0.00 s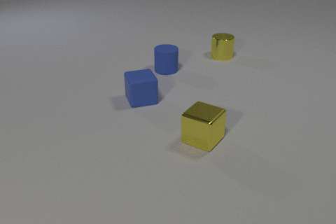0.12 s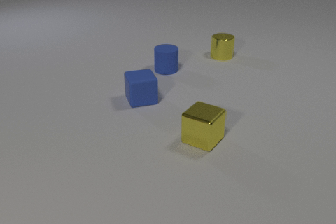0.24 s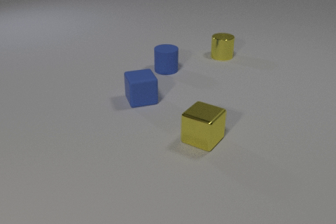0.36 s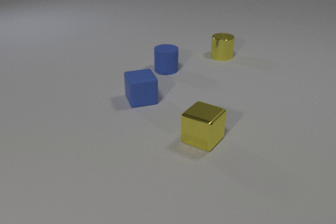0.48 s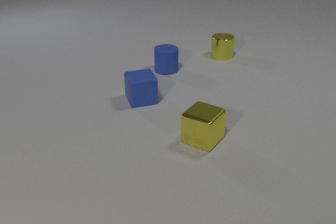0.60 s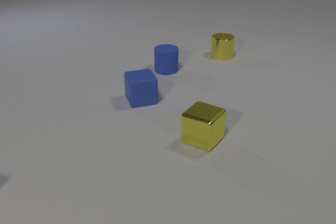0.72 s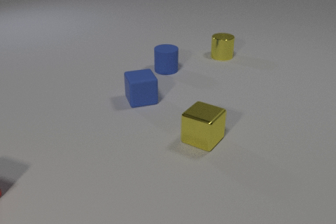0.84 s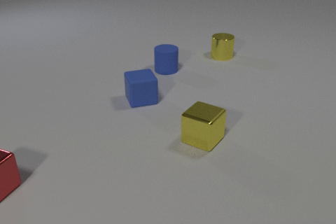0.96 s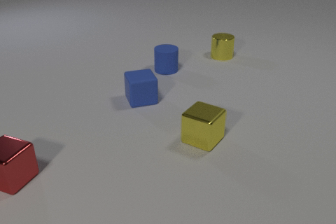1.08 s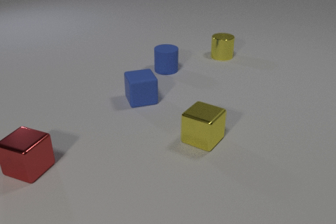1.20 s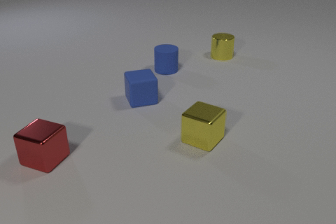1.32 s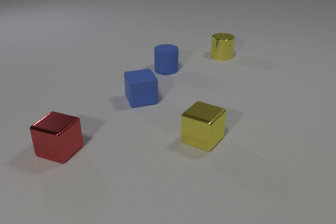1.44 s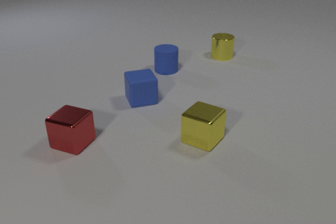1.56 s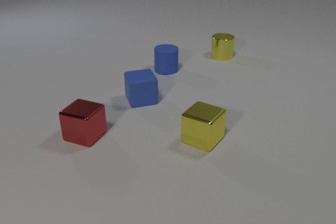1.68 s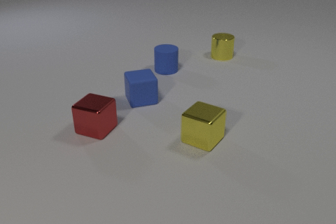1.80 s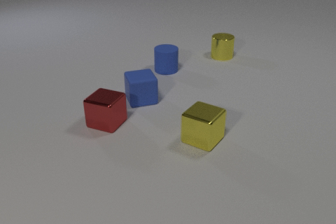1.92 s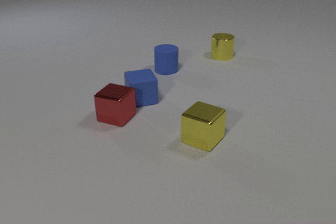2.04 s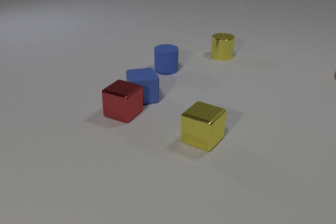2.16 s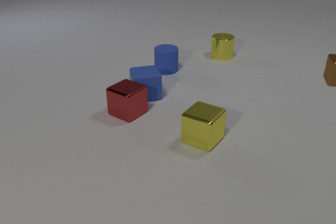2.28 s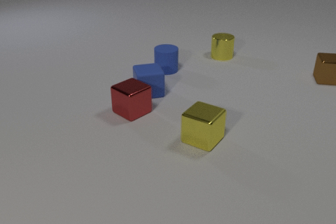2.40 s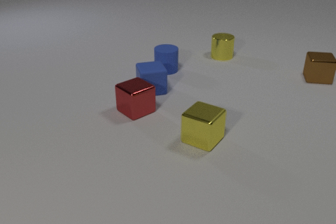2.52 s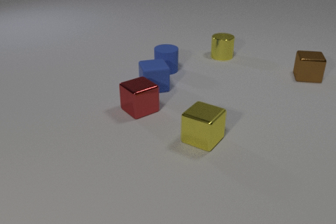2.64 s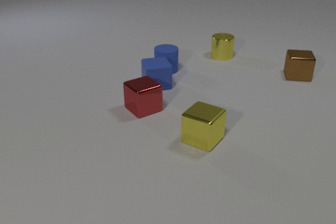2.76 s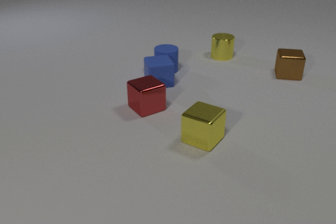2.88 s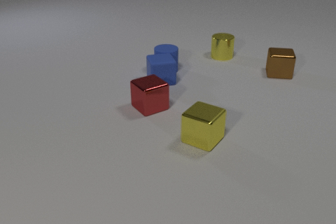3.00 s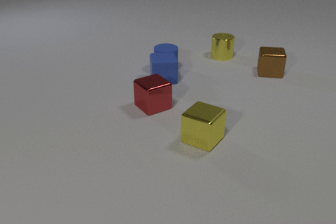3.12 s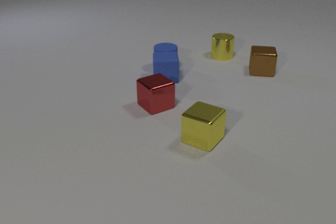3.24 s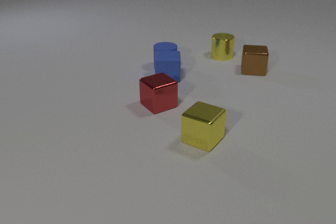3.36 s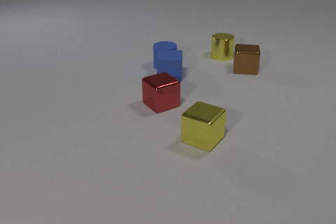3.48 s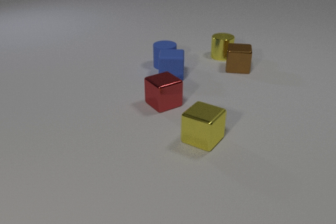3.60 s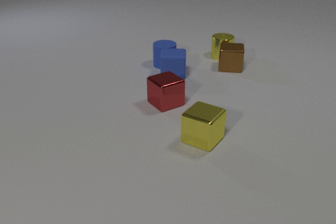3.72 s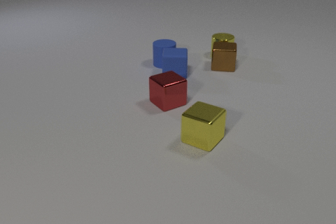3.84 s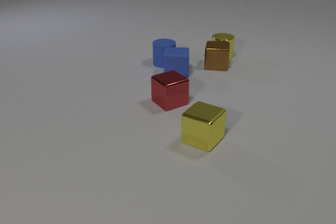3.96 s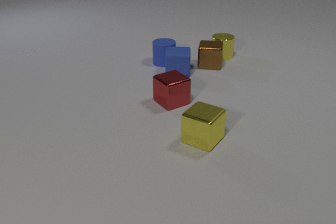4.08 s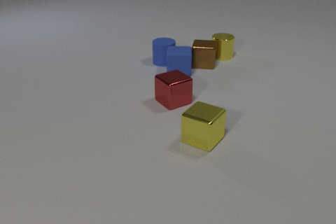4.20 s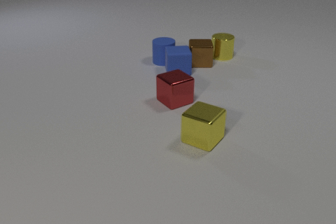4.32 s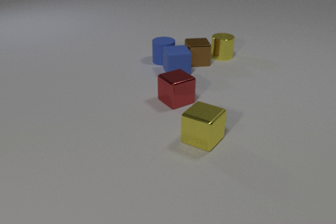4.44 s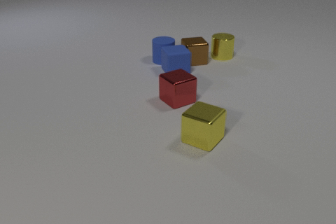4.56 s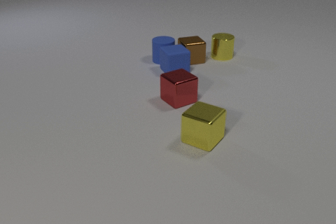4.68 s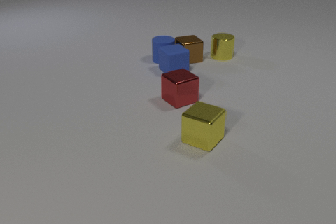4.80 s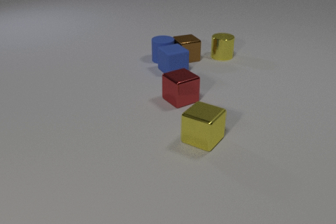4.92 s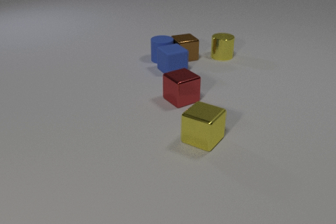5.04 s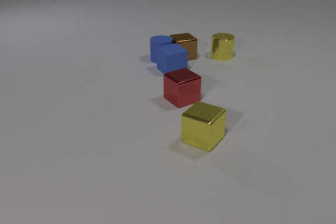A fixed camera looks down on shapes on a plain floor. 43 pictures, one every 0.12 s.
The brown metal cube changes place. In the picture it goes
to the left.
The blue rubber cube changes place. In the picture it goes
away from the camera.
0.00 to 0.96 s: The red metal cube comes in at the left edge, slides to the right and away from the camera.
0.96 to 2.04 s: The red metal cube slides to the right and away from the camera. The red metal cube and the blue rubber cube collide.
2.04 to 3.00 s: The red metal cube slides to the right and away from the camera, spins so that its near face slides to the left, clockwise seen from above. The blue rubber cube slides away from the camera and to the right. The brown metal cube slides to the left. The blue rubber cube and the blue rubber cylinder collide.
3.00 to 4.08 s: The red metal cube slides to the right and away from the camera. The blue rubber cube slides away from the camera and to the right. The blue rubber cylinder slides away from the camera. The brown metal cube slides to the left. The blue rubber cube and the brown metal cube collide.
4.08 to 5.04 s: The red metal cube slides to the right. The blue rubber cube slides to the left, spins counterclockwise seen from above by about 30 degrees, its near face sliding to the right. The blue rubber cylinder slides away from the camera. The brown metal cube slides to the left and away from the camera, spins so that its near face slides to the right, counterclockwise seen from above. The blue rubber cylinder and the brown metal cube collide.
What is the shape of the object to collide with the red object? cube.
Are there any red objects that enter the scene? yes.
How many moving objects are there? 4.
